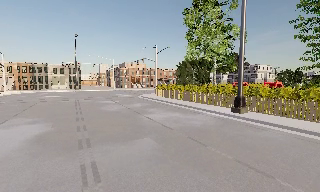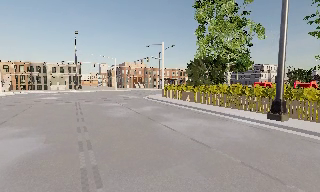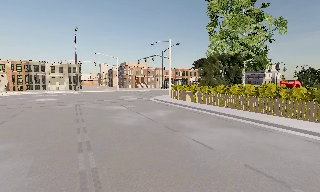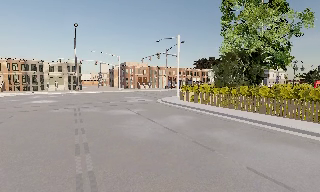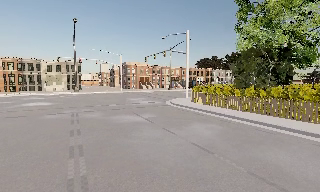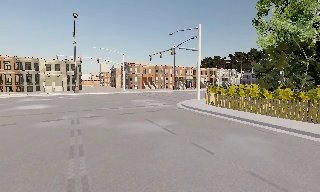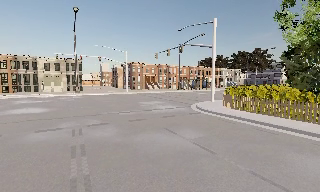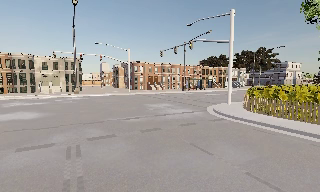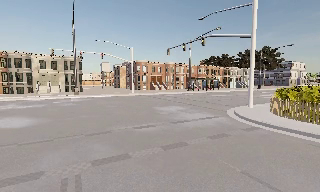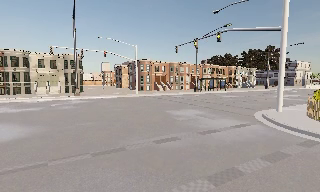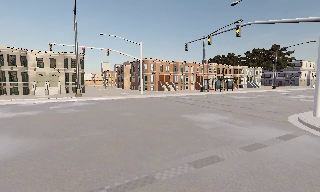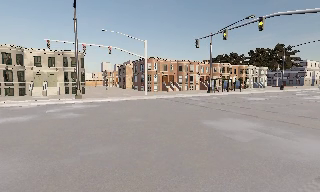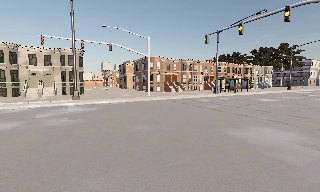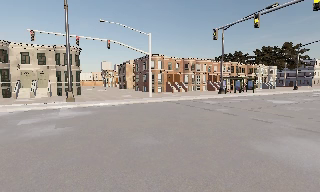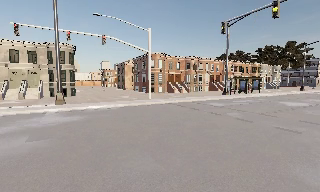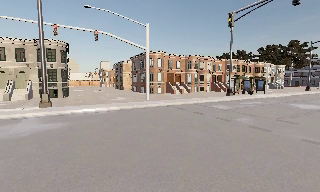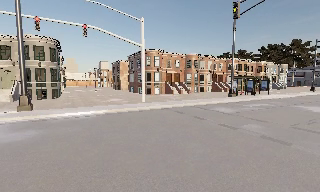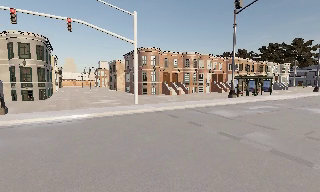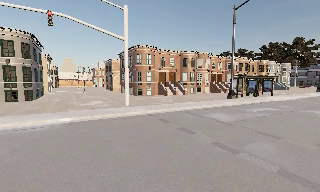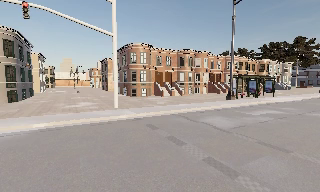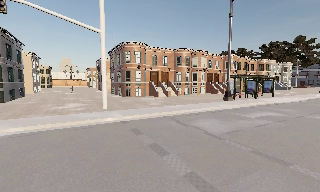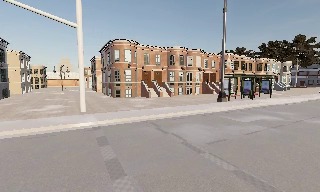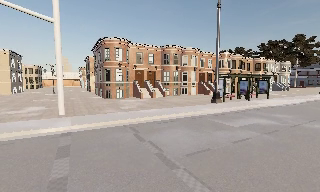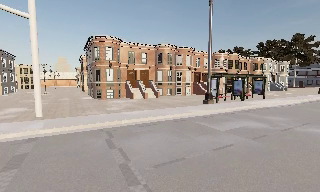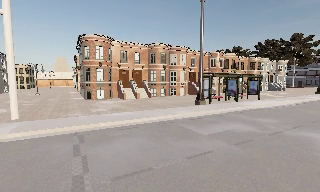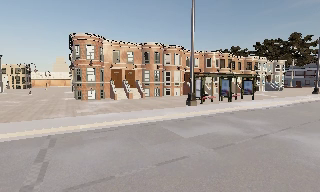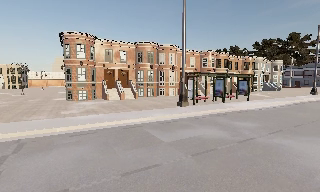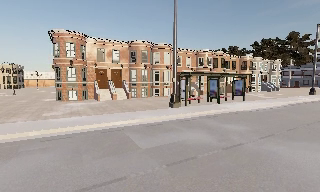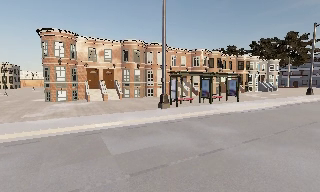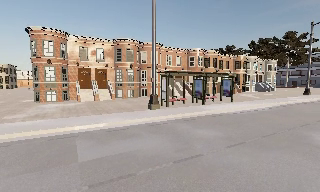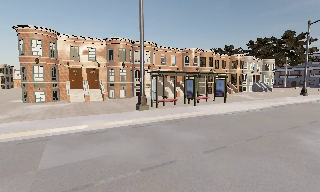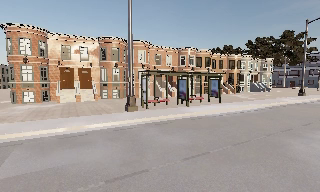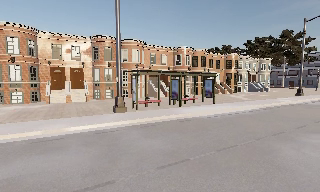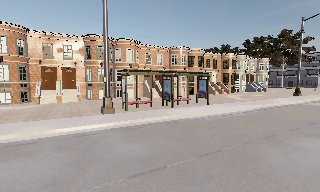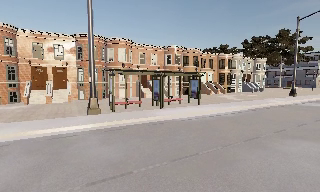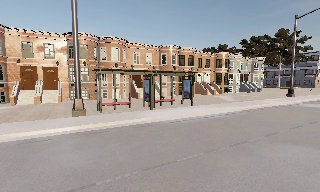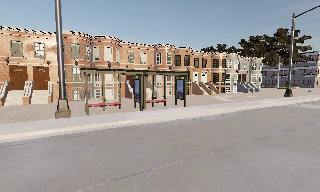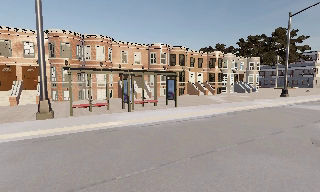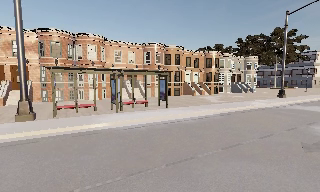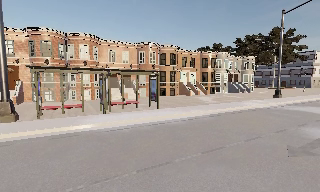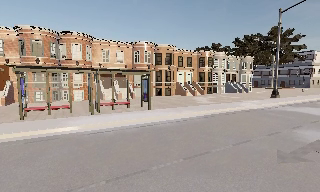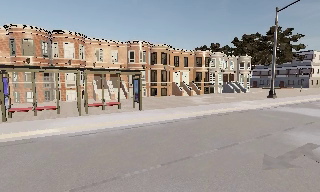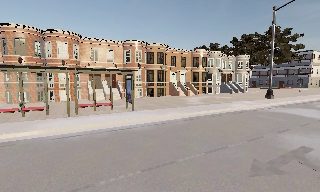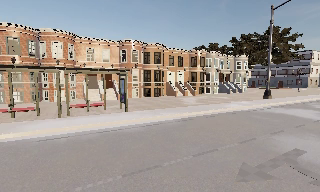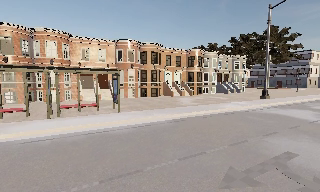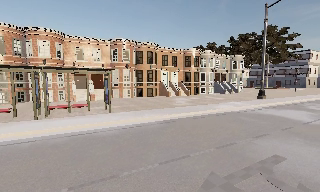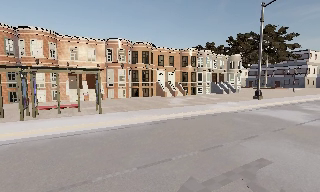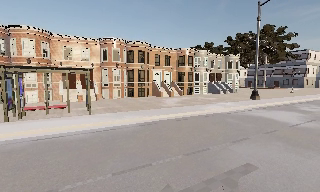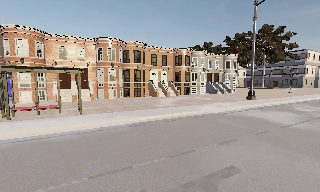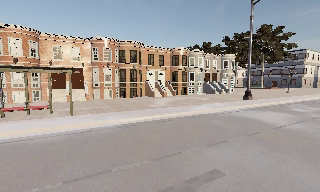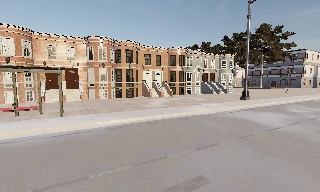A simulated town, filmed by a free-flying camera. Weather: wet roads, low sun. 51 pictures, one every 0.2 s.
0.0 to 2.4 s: The camera travels forward and to its left, about 25 m, so what stands in front looms larger.
2.4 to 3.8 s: The camera travels forward, about 10 m, so what stands in front looms larger.
3.8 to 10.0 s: The camera travels to its right and forward, about 25 m, so close, fixed things drift to the left. It loses speed.
The film runs forward here.
